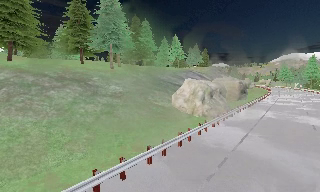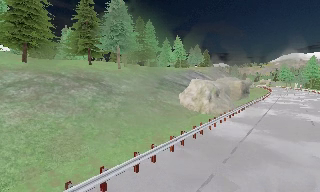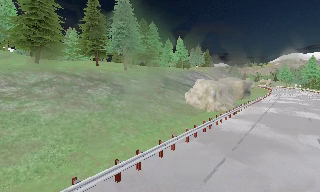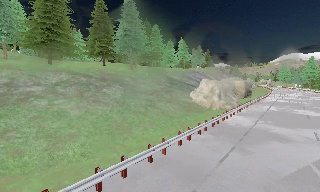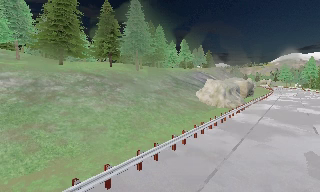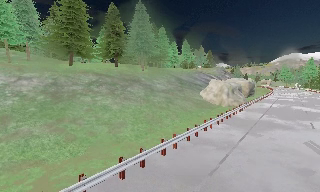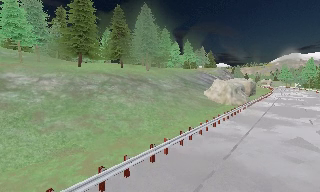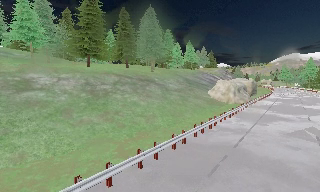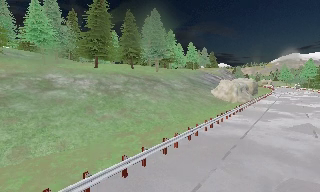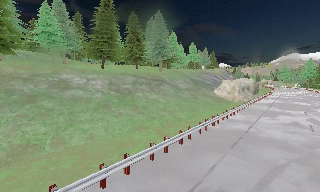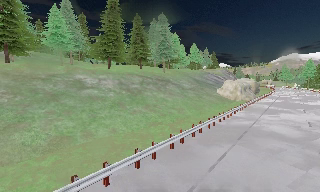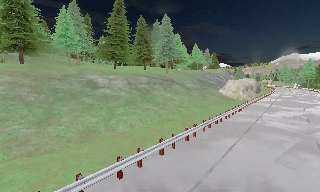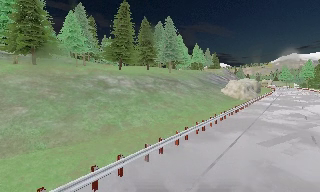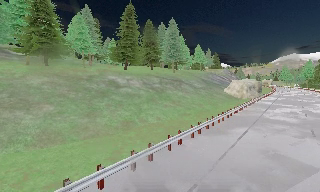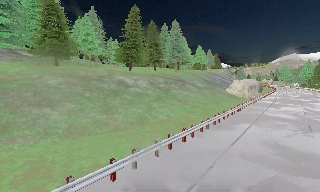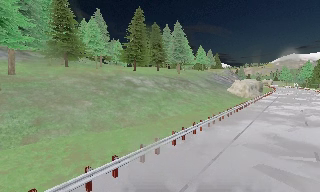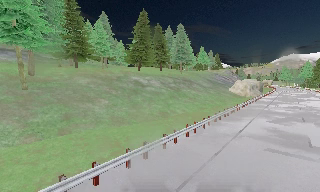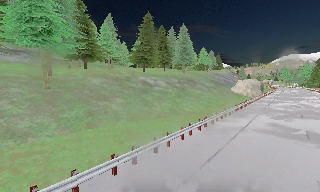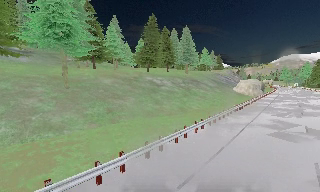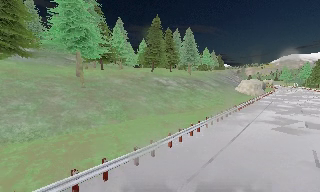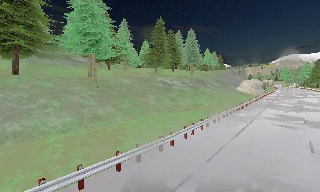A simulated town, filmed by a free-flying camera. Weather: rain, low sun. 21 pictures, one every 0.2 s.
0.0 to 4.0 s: The camera travels backward and to its left, about 30 m, so what stands in front gets smaller.
The film runs backward here.
